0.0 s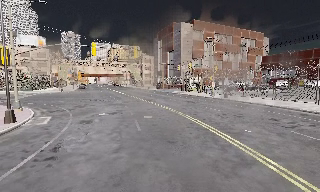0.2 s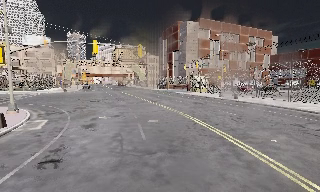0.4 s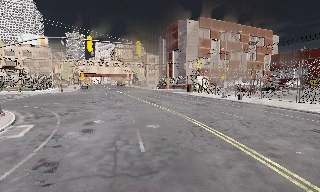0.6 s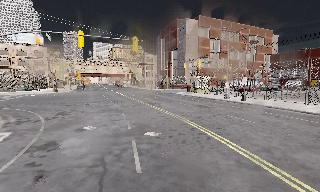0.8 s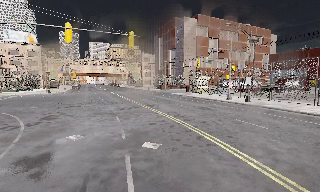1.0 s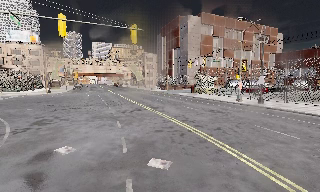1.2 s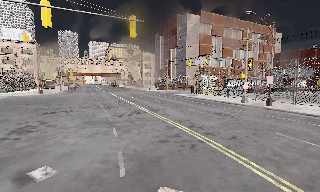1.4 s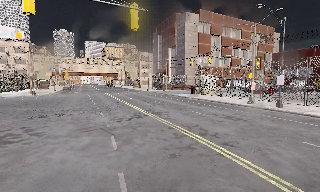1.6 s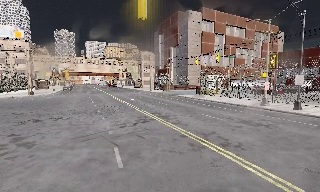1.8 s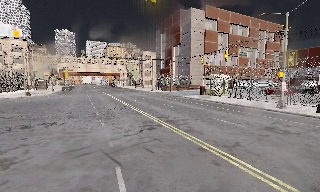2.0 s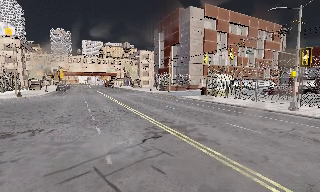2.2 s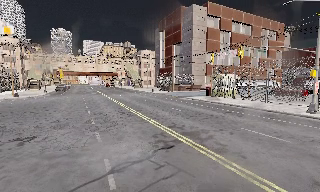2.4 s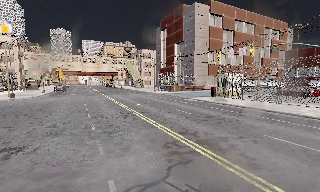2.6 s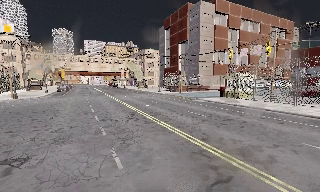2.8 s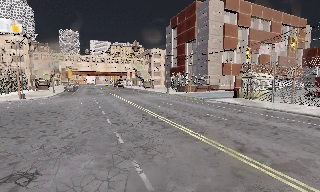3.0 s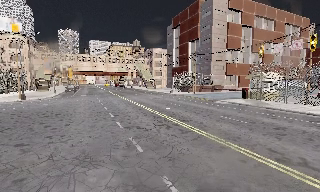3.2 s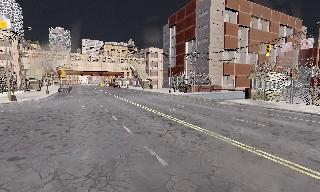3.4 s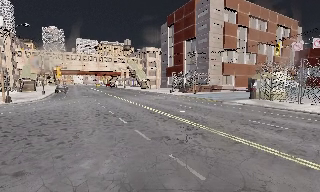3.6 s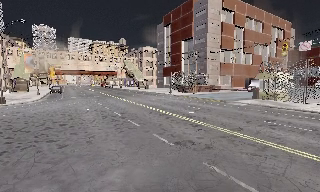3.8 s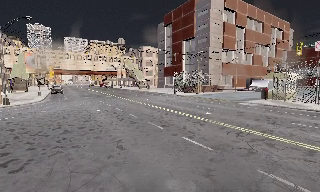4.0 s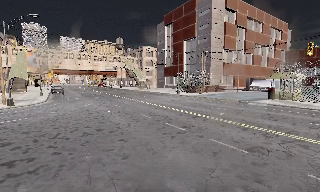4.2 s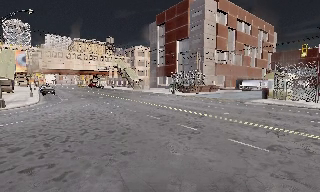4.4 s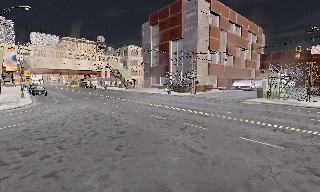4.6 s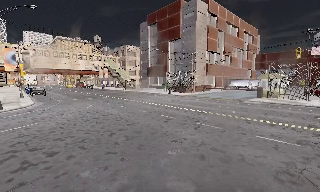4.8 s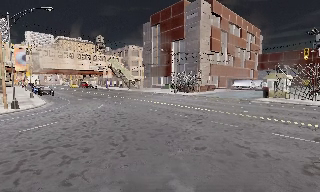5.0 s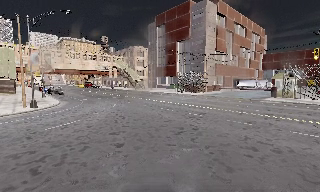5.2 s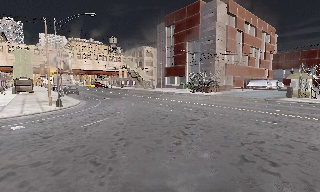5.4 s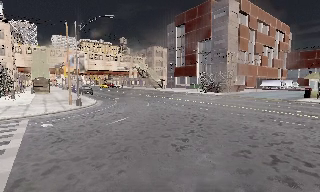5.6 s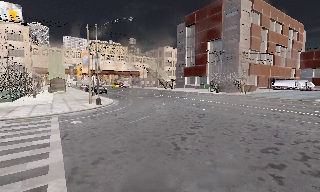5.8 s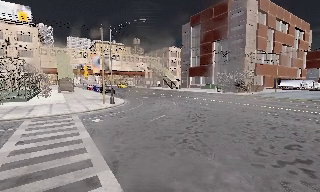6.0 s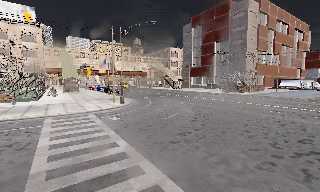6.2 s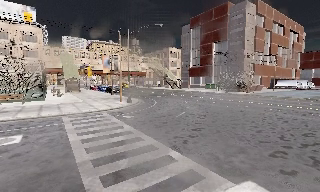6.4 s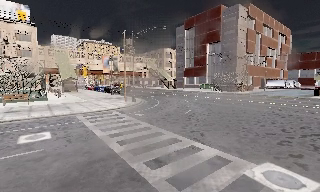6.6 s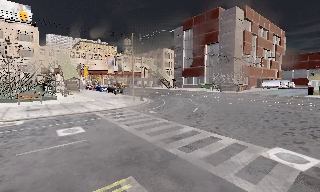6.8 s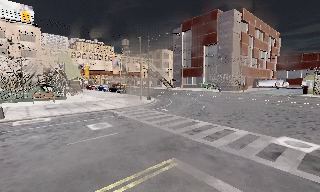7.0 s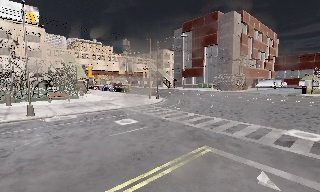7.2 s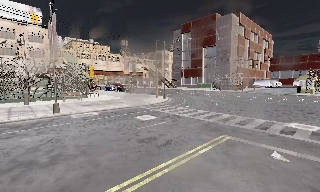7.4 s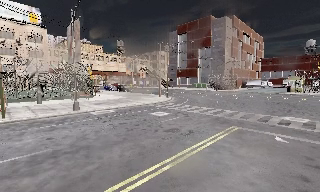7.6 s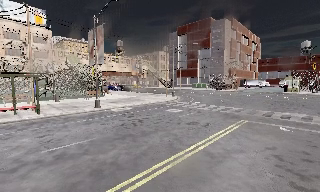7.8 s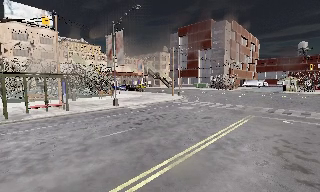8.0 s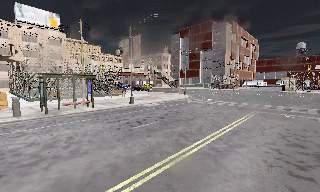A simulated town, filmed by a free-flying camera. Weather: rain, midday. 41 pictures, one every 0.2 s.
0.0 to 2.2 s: The camera travels forward, about 14 m, so what stands in front looms larger.
2.2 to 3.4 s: The camera travels forward and to its left, about 7 m, so what stands in front looms larger.
3.4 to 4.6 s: The camera pans to its right, which is clockwise from overhead, by about 15 degrees. It travels to its left, about 7 m, so close, fixed things drift to the right.
4.6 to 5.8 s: The camera travels to its left, about 6 m, so close, fixed things drift to the right.
5.8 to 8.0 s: The camera pans to its right, which is clockwise from overhead, by about 15 degrees. It travels to its left and backward, about 18 m, so close, fixed things drift to the right.
The film runs backward here.
